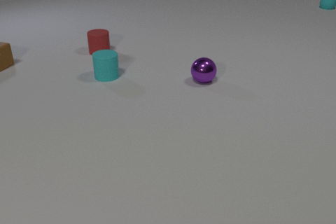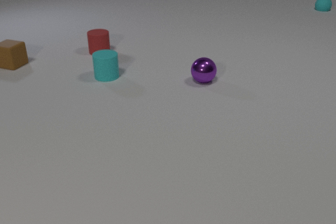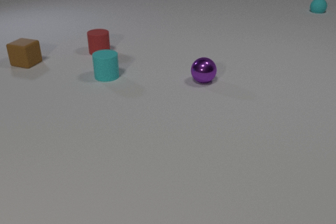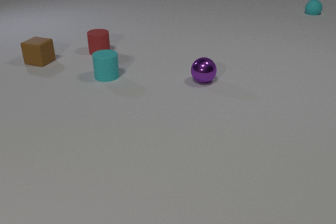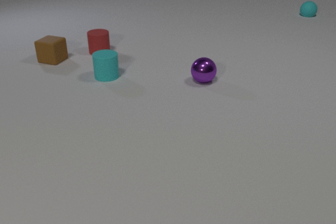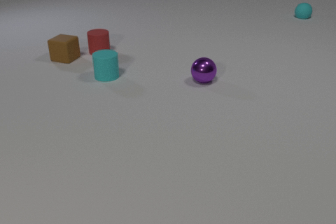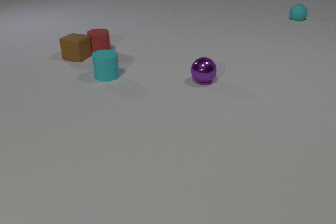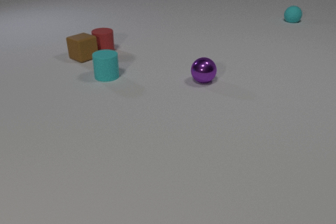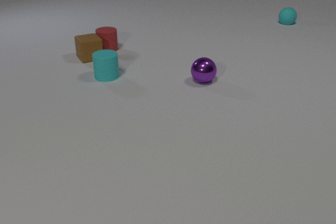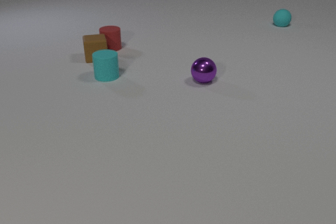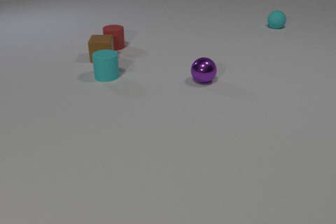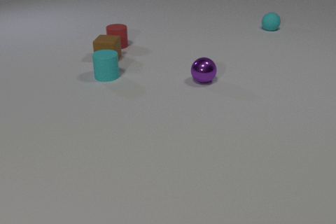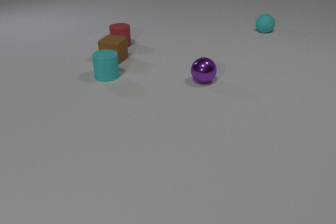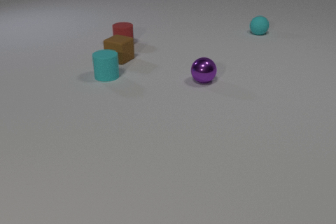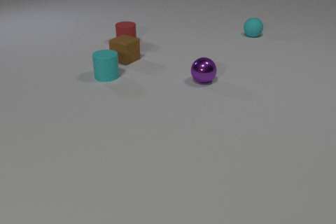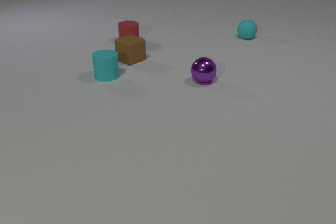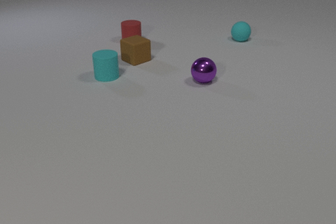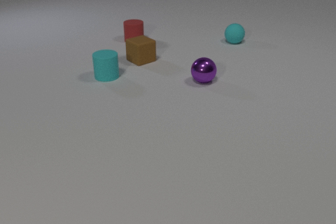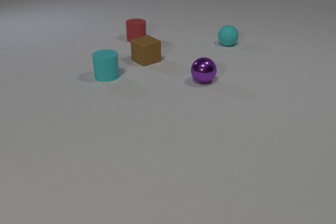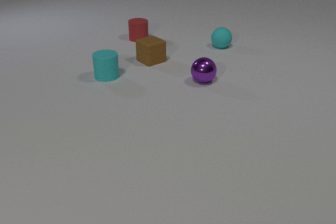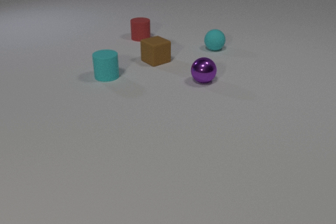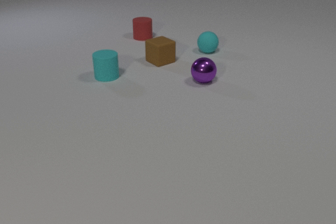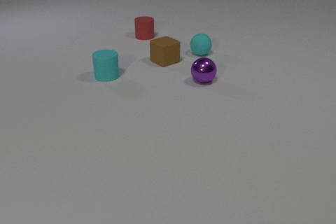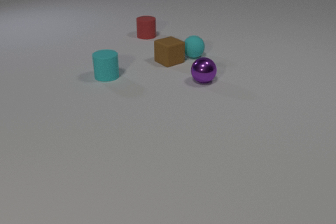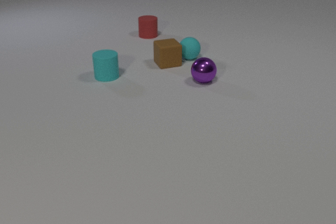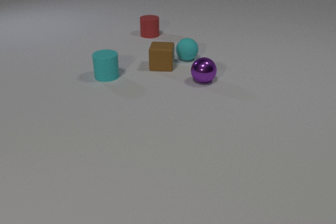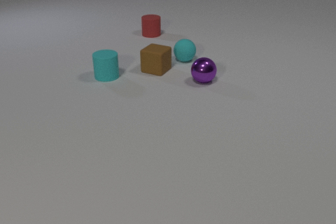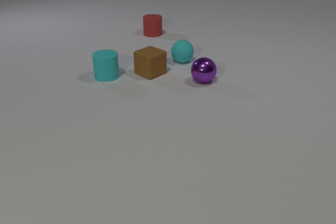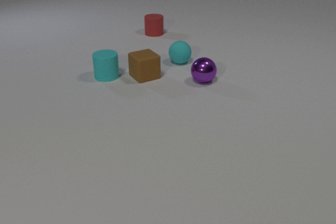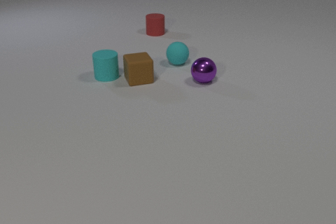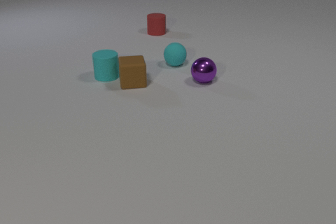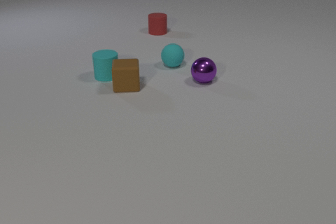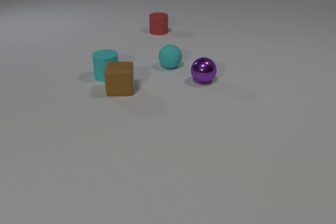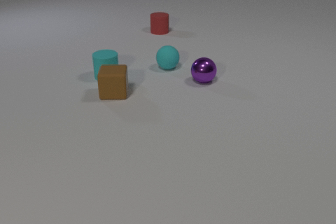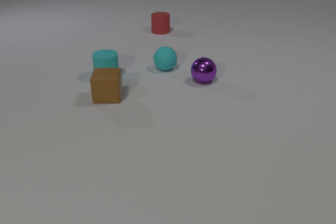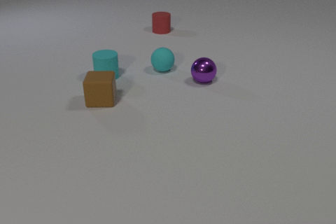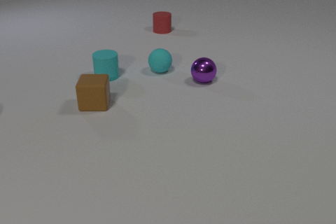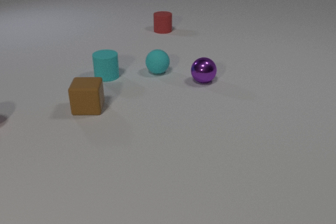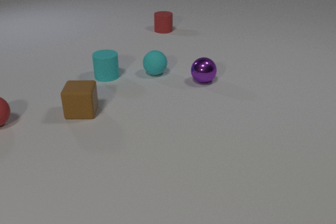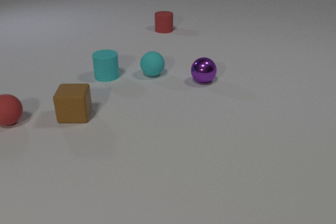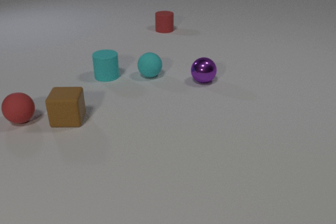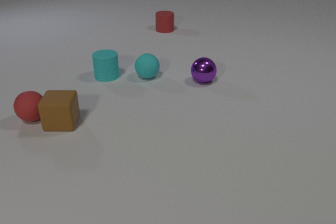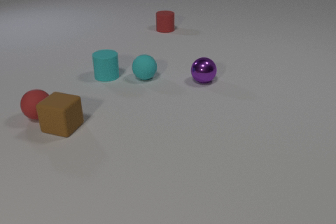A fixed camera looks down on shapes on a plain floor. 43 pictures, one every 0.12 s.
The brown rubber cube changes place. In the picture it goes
toward the camera.
The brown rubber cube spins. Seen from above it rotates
clockwise.
0.00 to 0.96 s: The brown rubber cube slides to the right, spins clockwise seen from above by about 45 degrees, its near face sliding to the left. The red rubber cylinder slides to the right and away from the camera. The cyan rubber sphere rolls toward the camera and to the left. The brown rubber cube and the red rubber cylinder collide.
0.96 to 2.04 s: The brown rubber cube slides to the right, spins clockwise seen from above by about 75 degrees, its near face sliding to the left. The red rubber cylinder slides to the right and away from the camera. The cyan rubber sphere rolls toward the camera and to the left.
2.04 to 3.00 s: The brown rubber cube slides to the right and toward the camera, spins clockwise seen from above by about 45 degrees, its near face sliding to the left. The red rubber cylinder slides to the right and away from the camera. The cyan rubber sphere rolls toward the camera and to the left. The brown rubber cube and the cyan rubber sphere collide.
3.00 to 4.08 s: The brown rubber cube slides toward the camera and to the left, spins so that its near face slides to the left, clockwise seen from above. The red rubber cylinder slides away from the camera and to the right. The cyan rubber sphere rolls toward the camera and to the left.
4.08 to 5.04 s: The brown rubber cube slides toward the camera and to the left, spins so that its near face slides to the left, clockwise seen from above. The red rubber cylinder slides away from the camera and to the right. The cyan rubber sphere rolls toward the camera and to the left. The red rubber sphere comes in at the left edge, rolls to the right. The brown rubber cube and the red rubber sphere collide.
How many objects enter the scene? 1.
What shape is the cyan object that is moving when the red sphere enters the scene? sphere.
What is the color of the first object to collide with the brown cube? red.
